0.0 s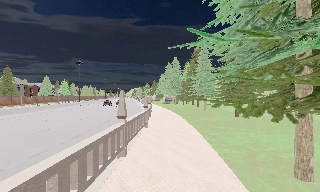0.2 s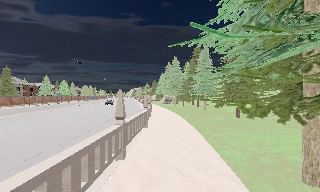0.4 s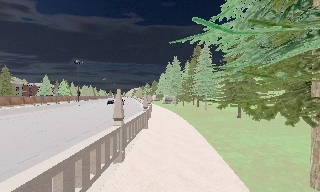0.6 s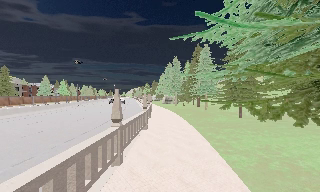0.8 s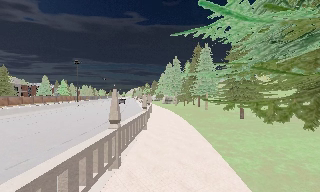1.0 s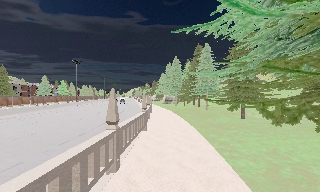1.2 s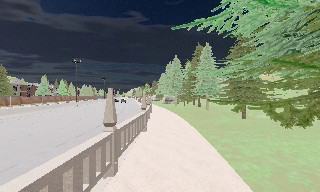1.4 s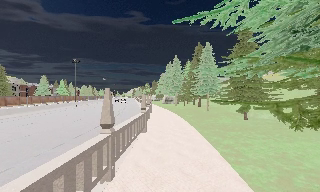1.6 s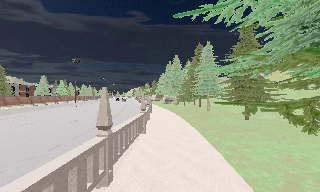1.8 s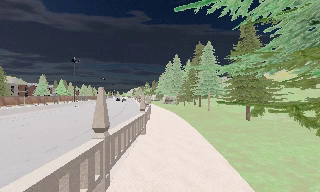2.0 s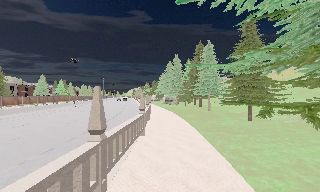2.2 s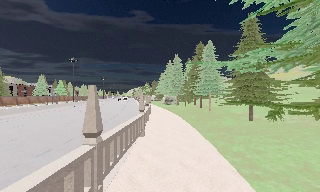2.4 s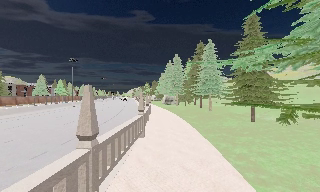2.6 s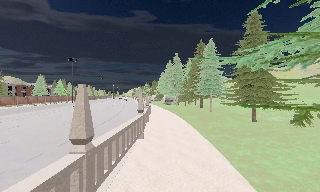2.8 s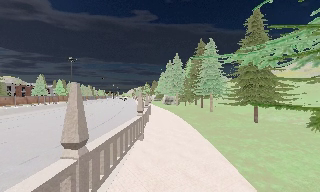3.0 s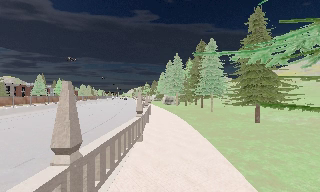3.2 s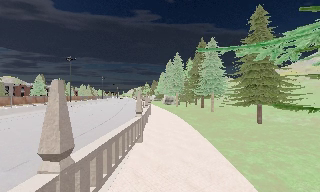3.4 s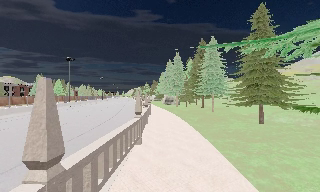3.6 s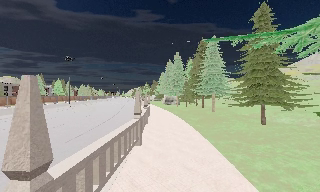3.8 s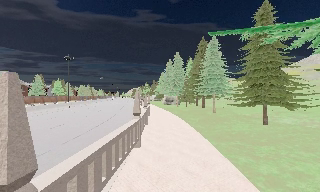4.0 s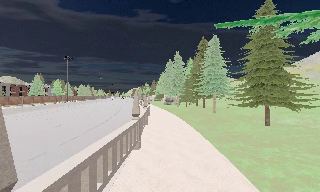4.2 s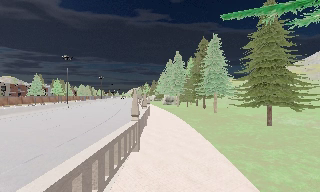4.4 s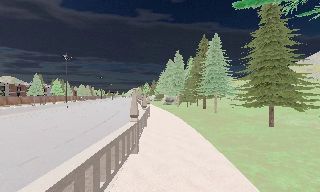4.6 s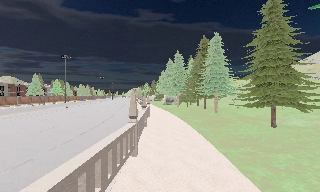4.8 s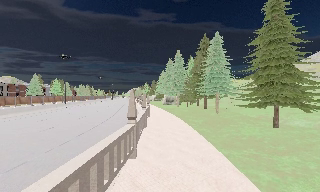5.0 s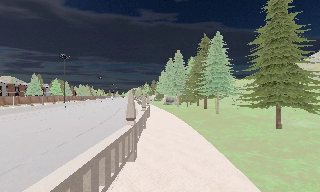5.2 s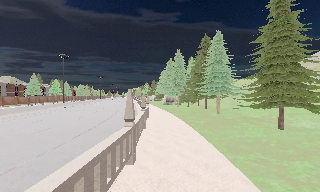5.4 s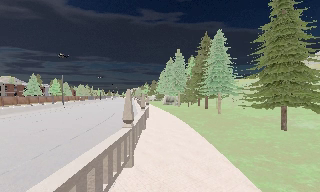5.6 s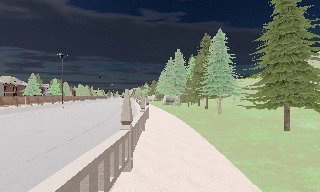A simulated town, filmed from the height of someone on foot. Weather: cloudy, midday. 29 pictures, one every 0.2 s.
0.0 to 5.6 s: The camera travels forward, about 8 m, so what stands in front looms larger.
The film runs forward here.
